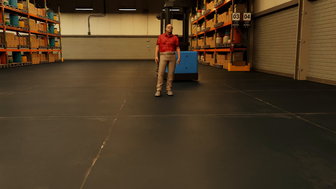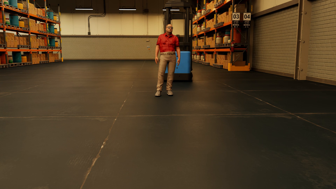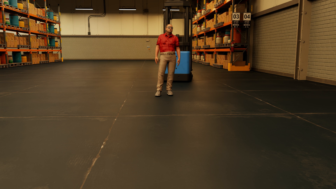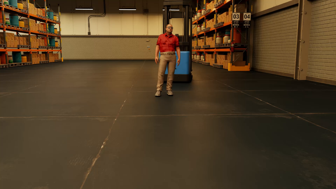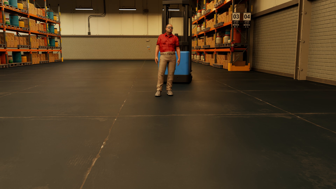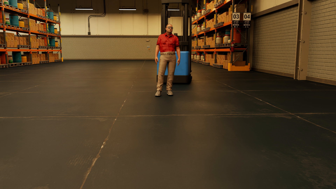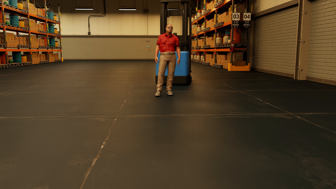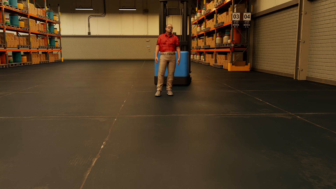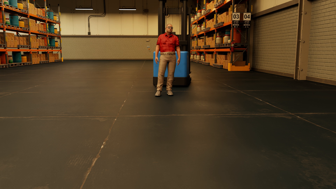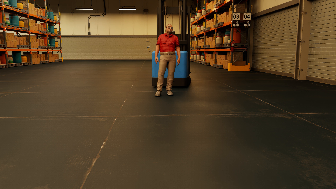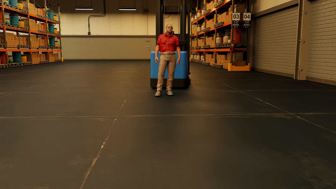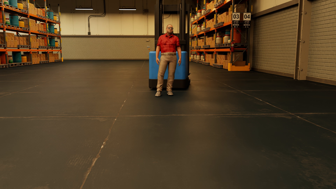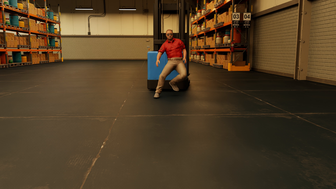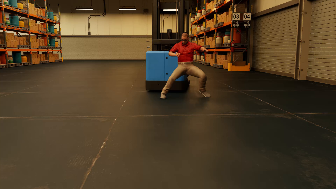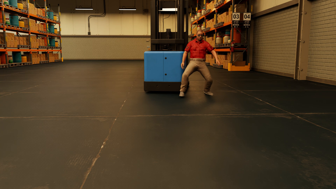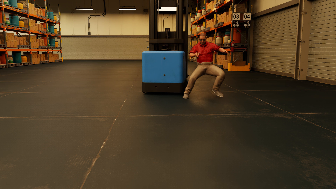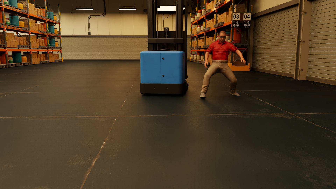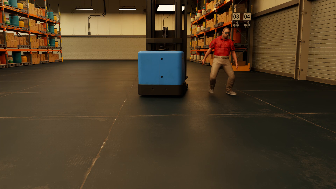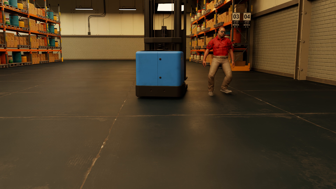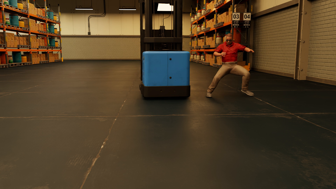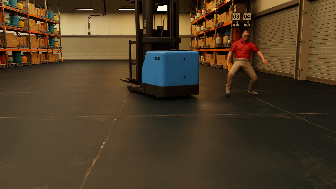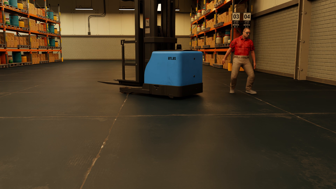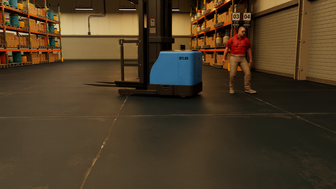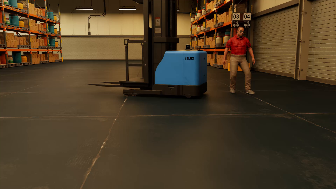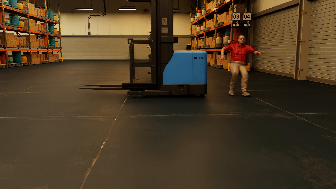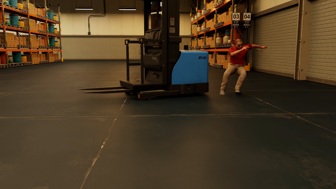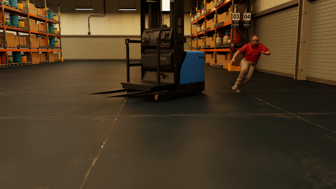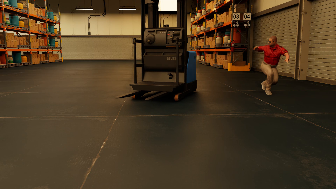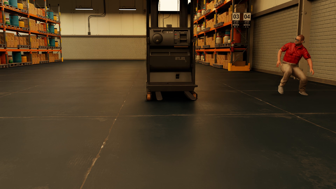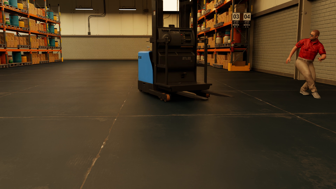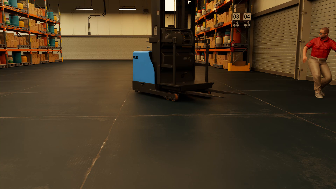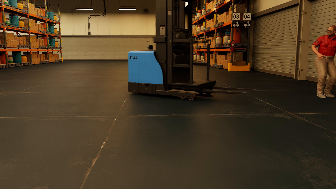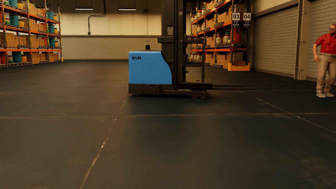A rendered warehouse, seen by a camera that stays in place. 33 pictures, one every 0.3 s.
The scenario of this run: Near miss between a forklift and a person.
